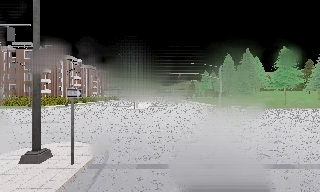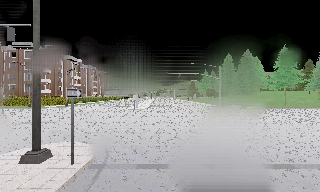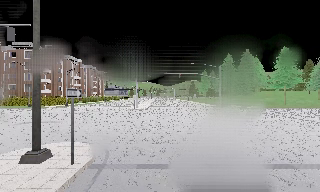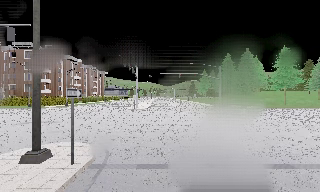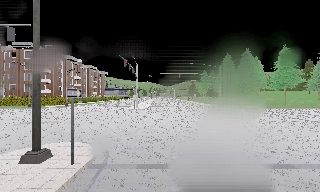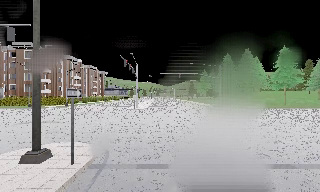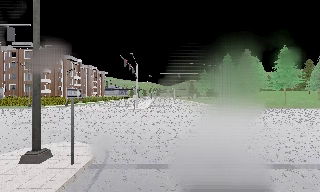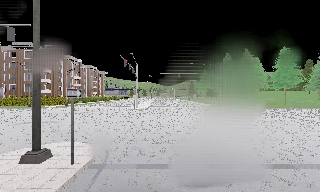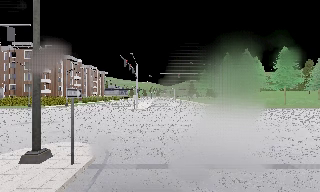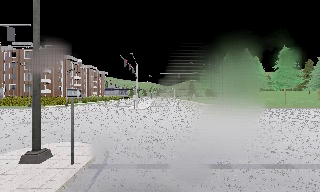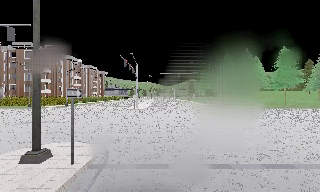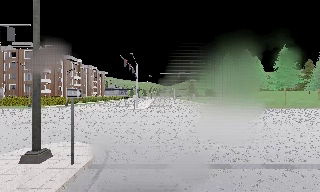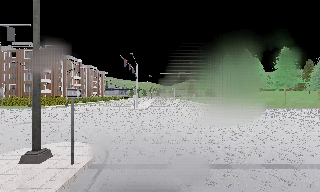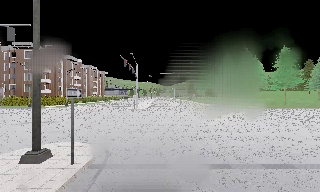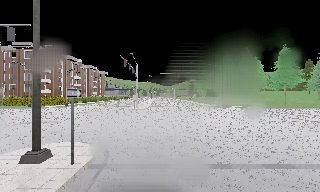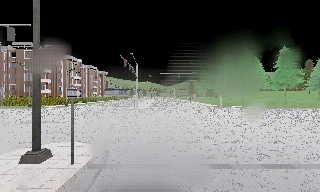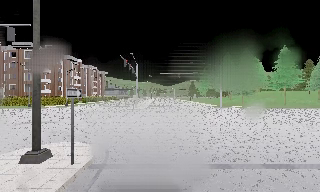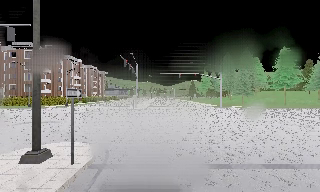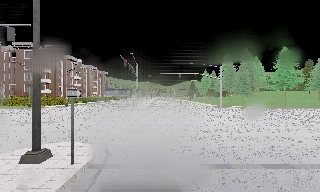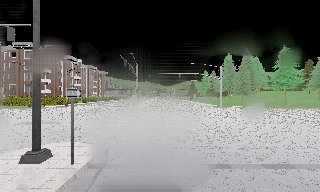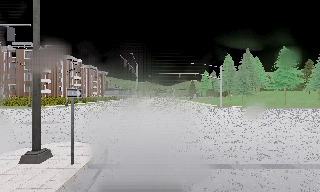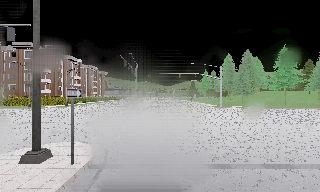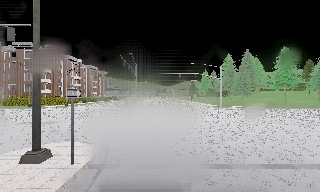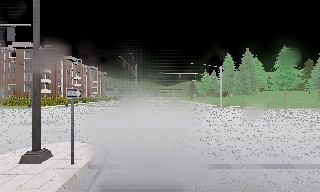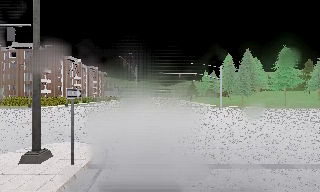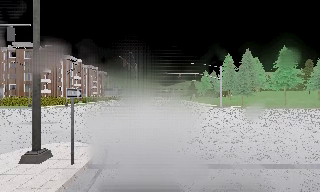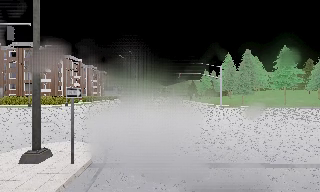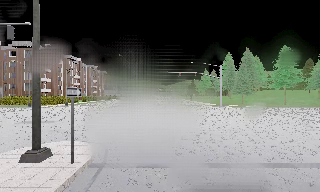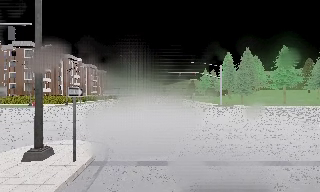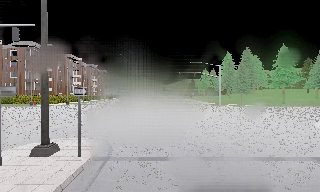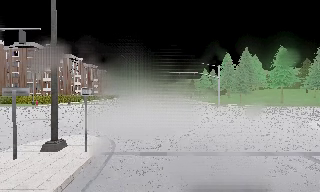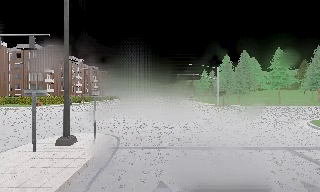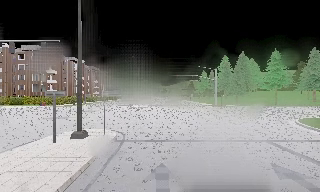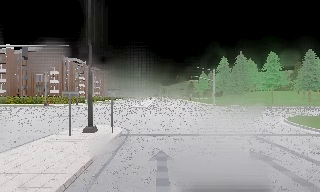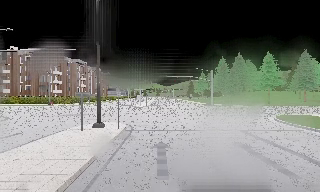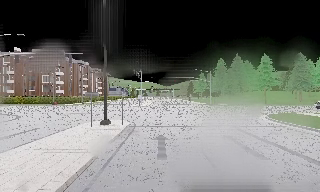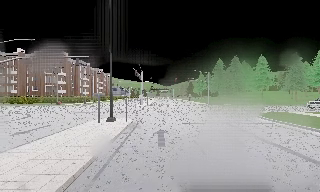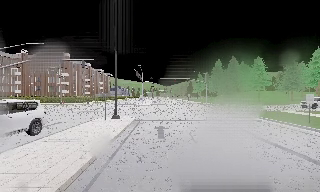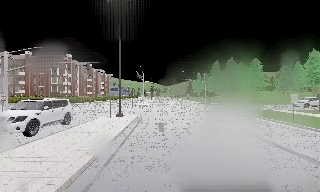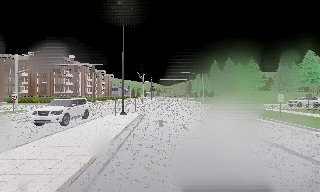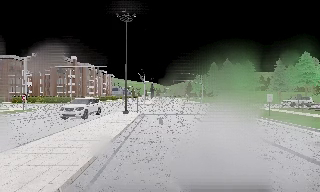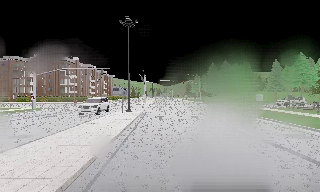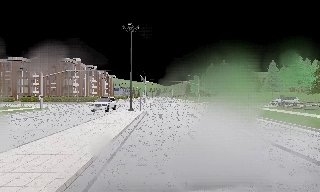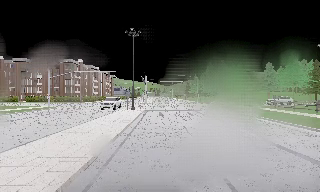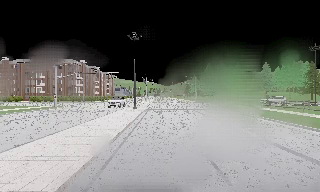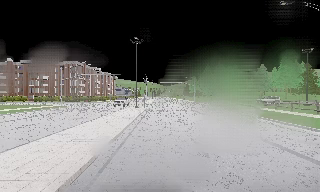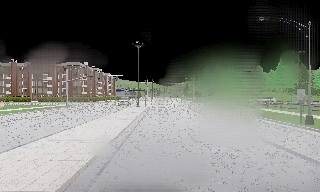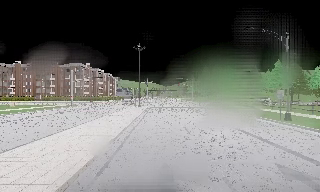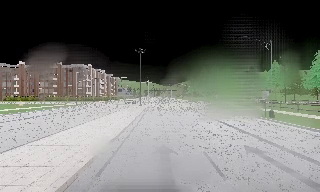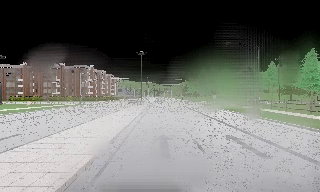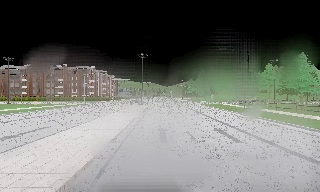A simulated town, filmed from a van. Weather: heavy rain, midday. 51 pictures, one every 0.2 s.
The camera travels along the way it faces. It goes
backward.
0.0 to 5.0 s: The camera keeps its place and its aim.
5.0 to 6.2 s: The camera travels backward, about 1.5 m, so what stands in front gets smaller. It gains speed.
6.2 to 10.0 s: The camera travels backward, about 30 m, so what stands in front gets smaller.
The film runs backward here.
